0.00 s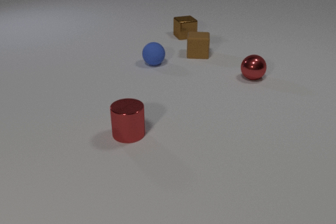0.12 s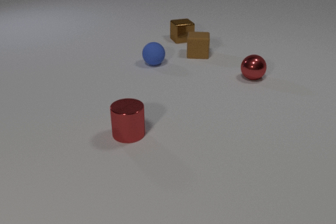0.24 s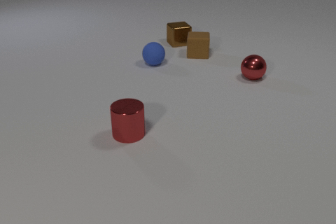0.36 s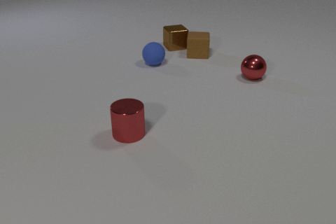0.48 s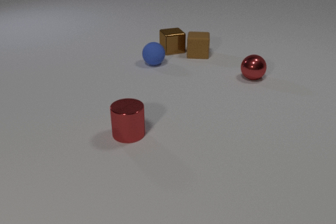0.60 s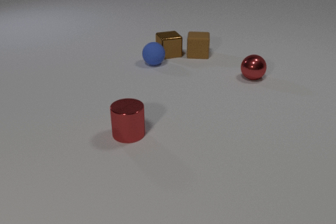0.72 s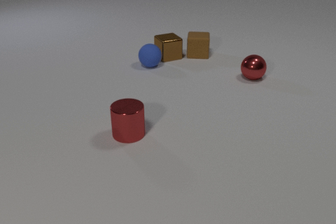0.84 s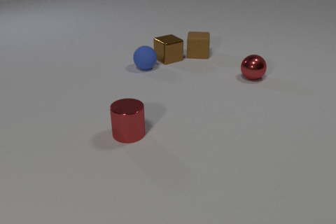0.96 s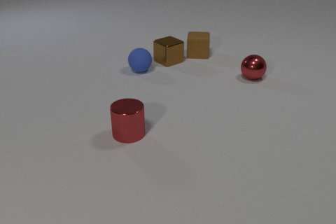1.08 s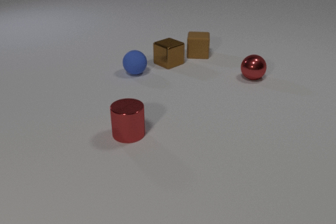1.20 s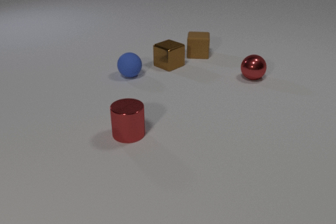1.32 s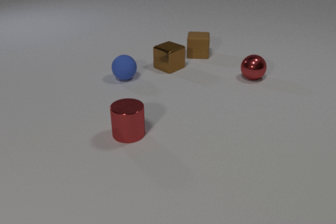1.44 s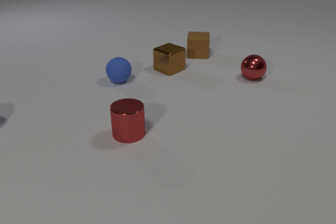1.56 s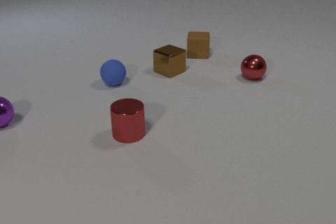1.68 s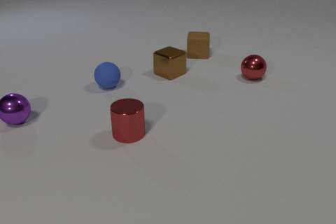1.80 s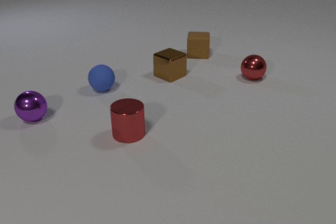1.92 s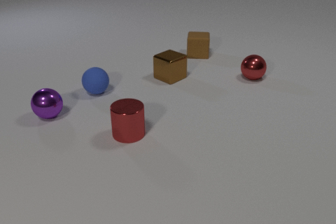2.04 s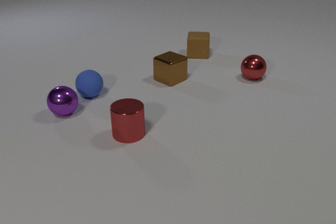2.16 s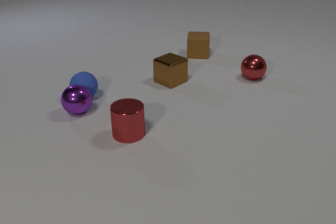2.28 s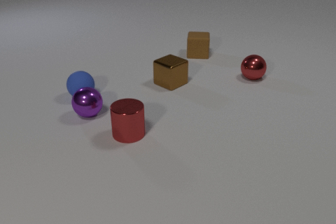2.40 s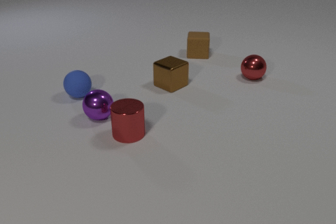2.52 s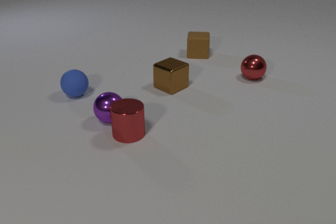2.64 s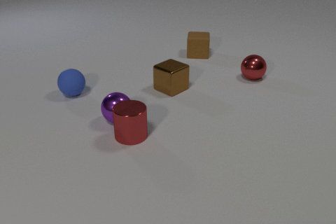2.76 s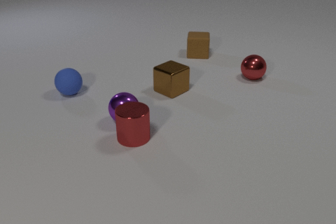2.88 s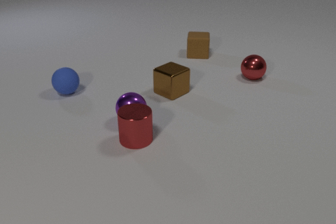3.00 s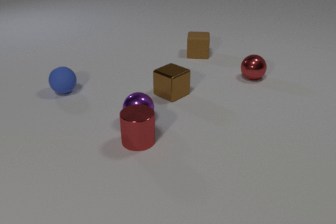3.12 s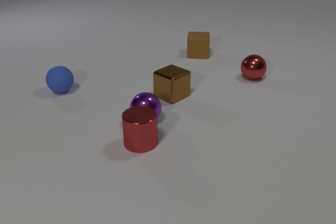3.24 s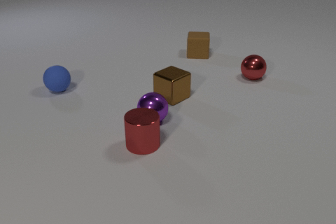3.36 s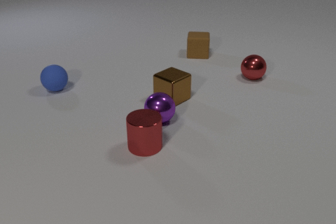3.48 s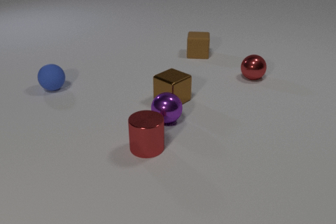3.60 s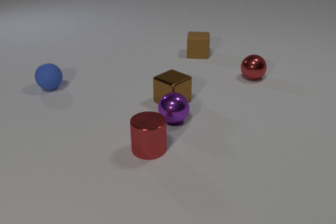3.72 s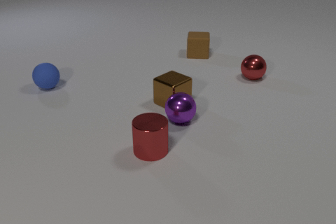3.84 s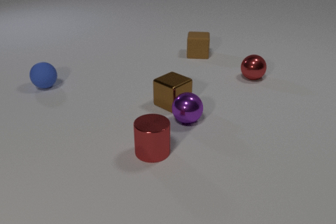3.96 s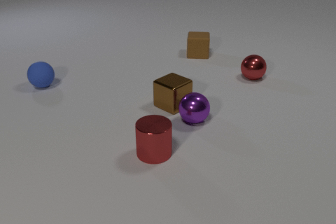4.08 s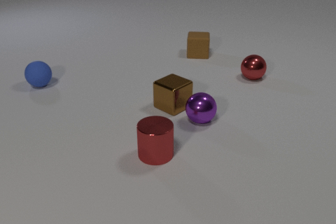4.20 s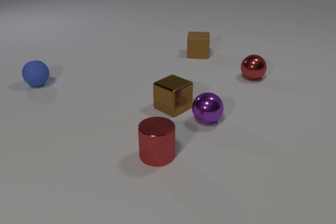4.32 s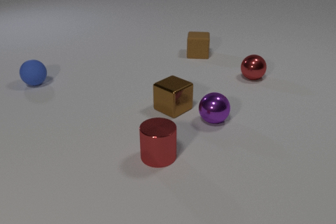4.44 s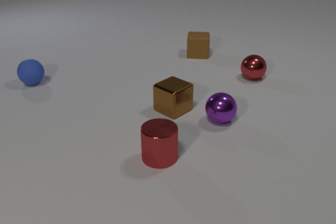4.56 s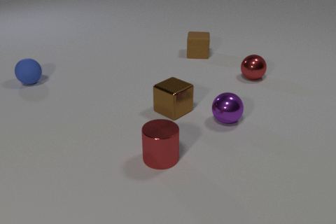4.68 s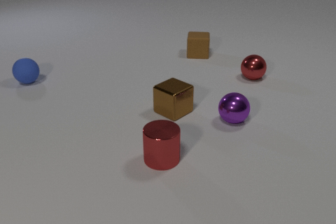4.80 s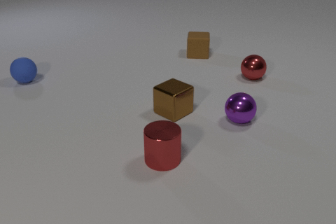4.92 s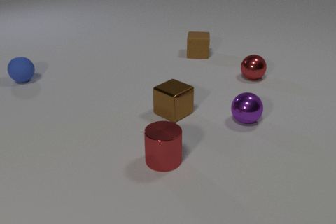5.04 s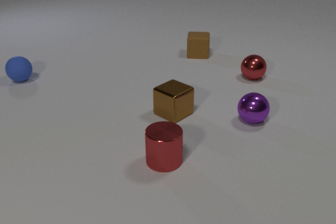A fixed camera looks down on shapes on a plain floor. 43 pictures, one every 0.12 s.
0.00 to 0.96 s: The brown metal cube slides toward the camera, spins counterclockwise seen from above by about 15 degrees, its near face sliding to the right. The blue rubber sphere rolls toward the camera and to the left. The brown metal cube and the blue rubber sphere collide.
0.96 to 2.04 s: The brown metal cube slides toward the camera. The blue rubber sphere rolls toward the camera and to the left. The purple metal sphere comes in at the left edge, rolls to the right.
2.04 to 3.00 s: The brown metal cube slides toward the camera. The blue rubber sphere rolls to the left and away from the camera. The purple metal sphere rolls to the right. The red metal cylinder slides toward the camera and to the right. The blue rubber sphere and the purple metal sphere collide. The purple metal sphere and the red metal cylinder collide.
3.00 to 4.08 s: The brown metal cube slides toward the camera. The blue rubber sphere rolls to the left and away from the camera. The purple metal sphere rolls to the right. The red metal cylinder slides toward the camera and to the right.
4.08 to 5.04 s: The brown metal cube slides toward the camera. The blue rubber sphere rolls away from the camera and to the left. The purple metal sphere rolls to the right. The red metal cylinder slides toward the camera and to the right.
What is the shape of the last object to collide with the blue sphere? sphere.
How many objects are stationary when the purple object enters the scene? 3.
What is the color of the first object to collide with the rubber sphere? brown.
